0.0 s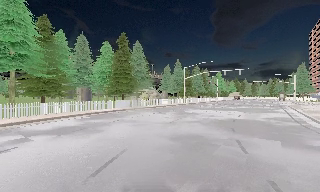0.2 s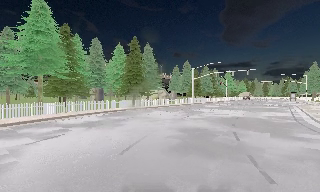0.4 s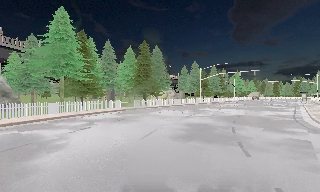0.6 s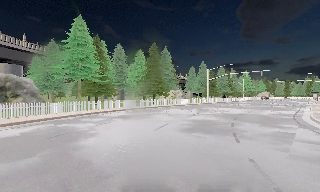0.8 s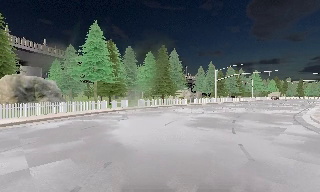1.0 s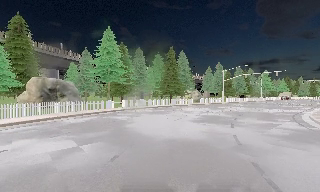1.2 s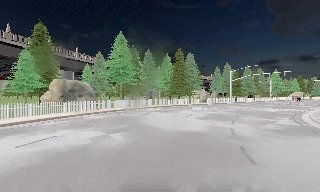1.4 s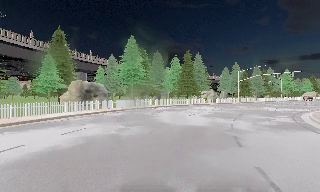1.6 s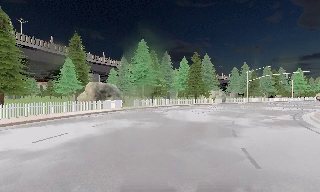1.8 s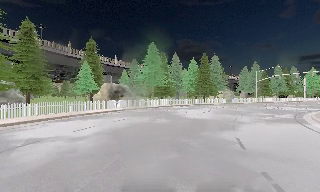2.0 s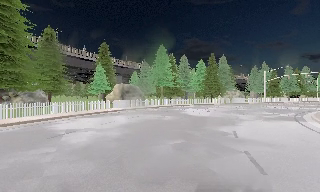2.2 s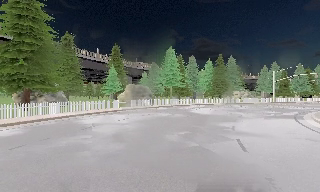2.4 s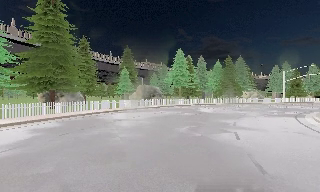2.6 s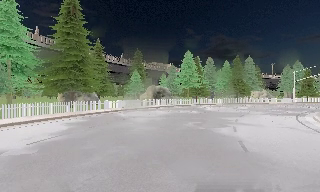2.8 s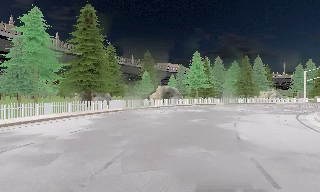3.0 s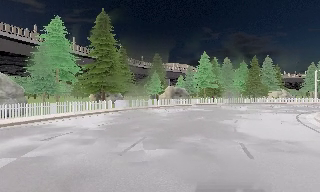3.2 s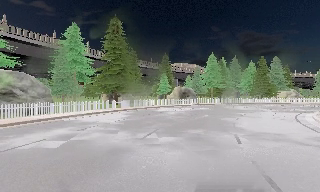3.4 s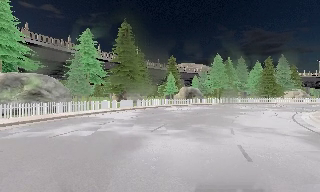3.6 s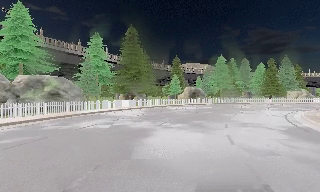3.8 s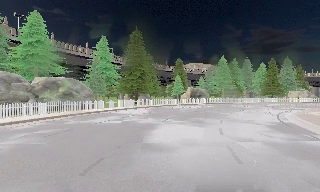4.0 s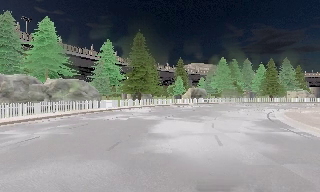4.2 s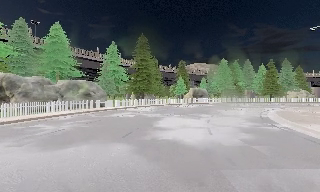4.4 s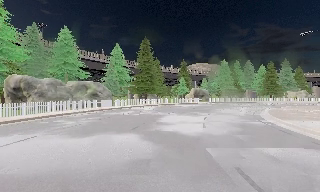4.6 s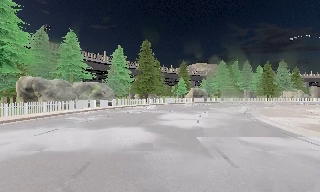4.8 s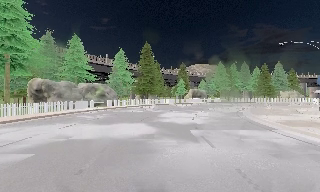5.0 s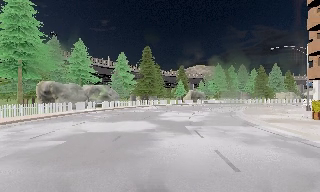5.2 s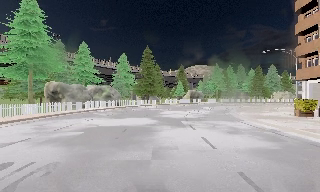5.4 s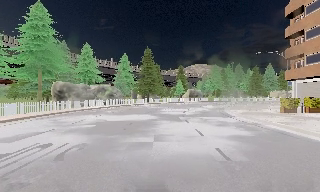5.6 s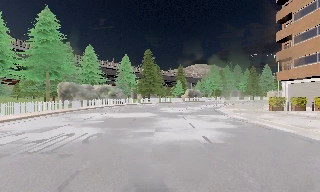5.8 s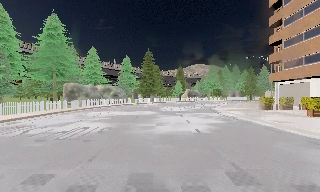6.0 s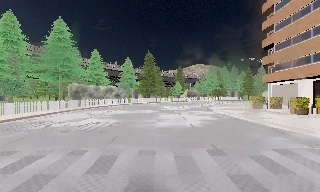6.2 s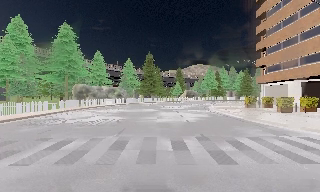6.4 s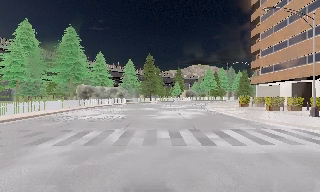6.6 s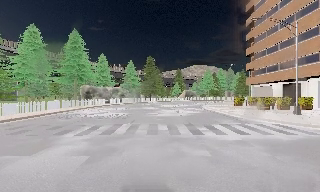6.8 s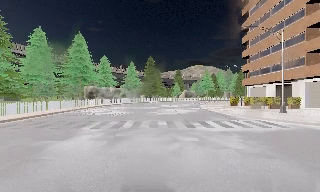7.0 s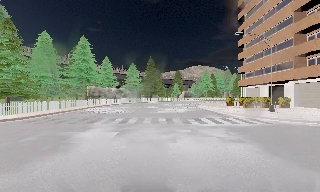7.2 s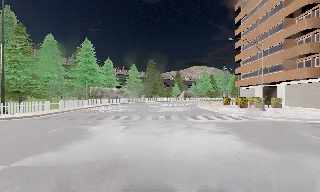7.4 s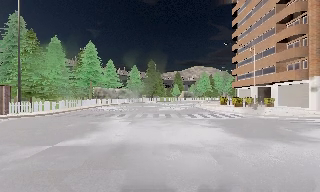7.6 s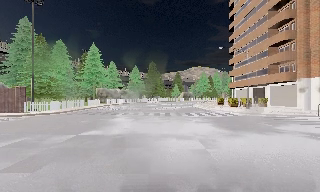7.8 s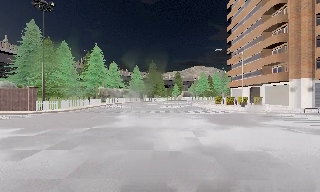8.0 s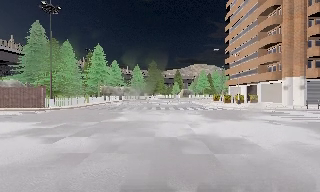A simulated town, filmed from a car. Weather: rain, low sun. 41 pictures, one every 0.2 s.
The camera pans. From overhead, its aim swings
counterclockwise.
The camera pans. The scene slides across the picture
to the right.
0.0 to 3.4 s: The scene slides to the right, as the camera pans about 50 degrees to its left. It travels backward, about 25 m.
3.4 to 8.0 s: The camera travels backward, about 35 m, so what stands in front gets smaller.
The film runs backward here.
